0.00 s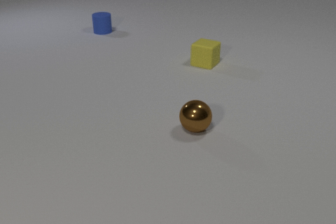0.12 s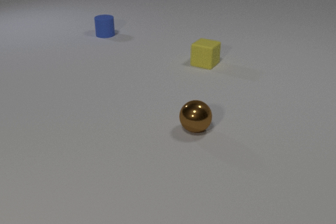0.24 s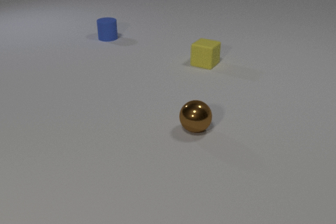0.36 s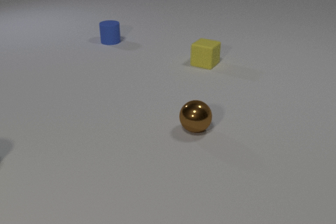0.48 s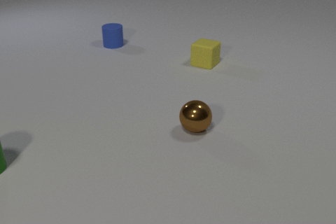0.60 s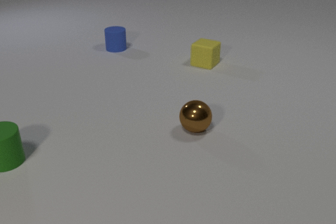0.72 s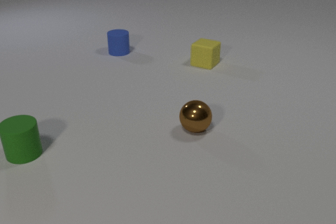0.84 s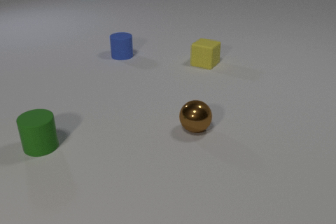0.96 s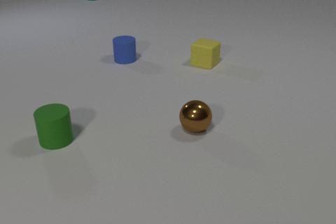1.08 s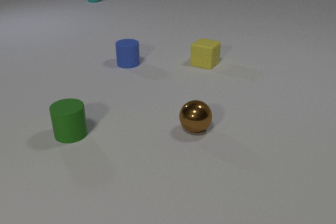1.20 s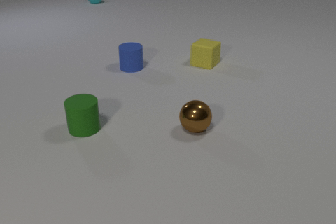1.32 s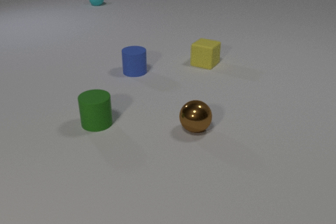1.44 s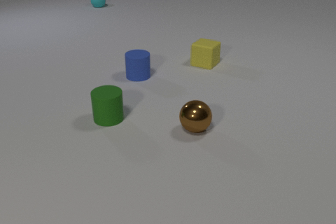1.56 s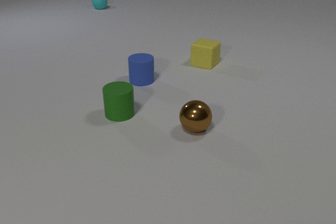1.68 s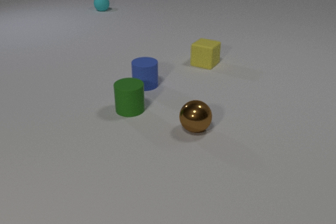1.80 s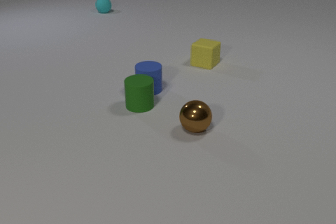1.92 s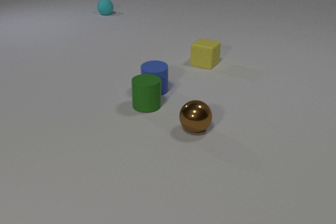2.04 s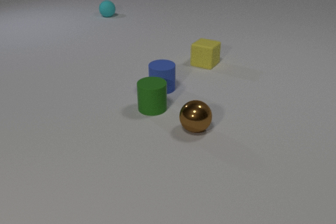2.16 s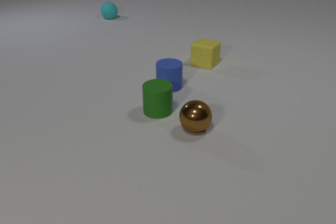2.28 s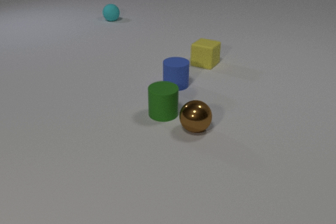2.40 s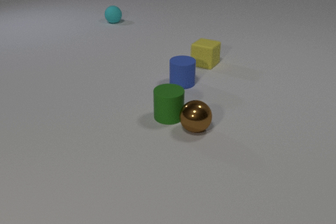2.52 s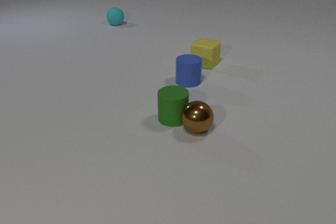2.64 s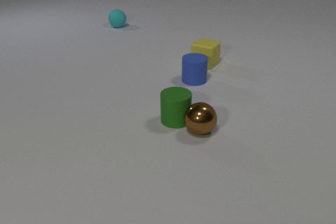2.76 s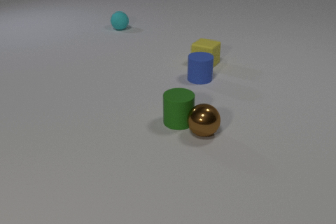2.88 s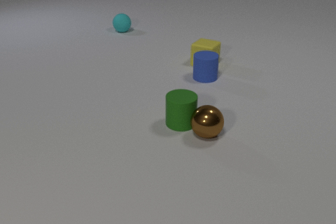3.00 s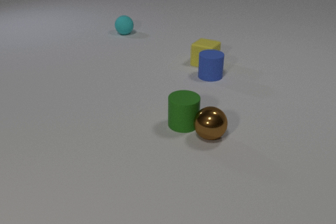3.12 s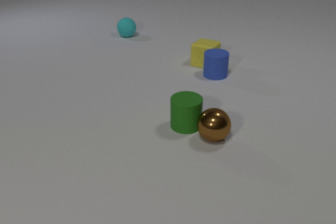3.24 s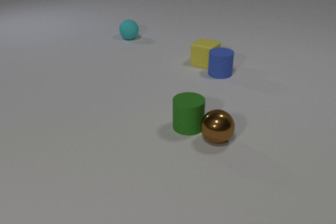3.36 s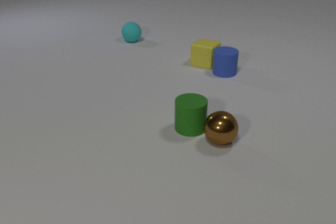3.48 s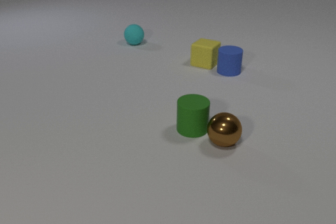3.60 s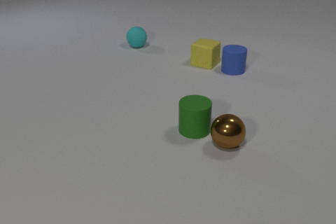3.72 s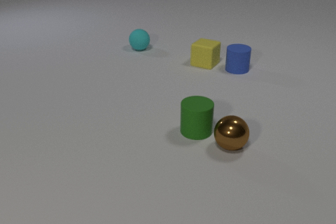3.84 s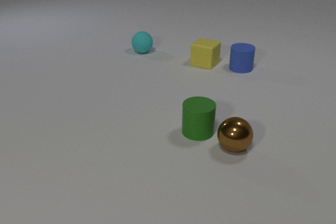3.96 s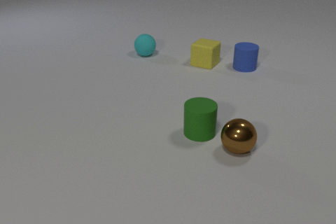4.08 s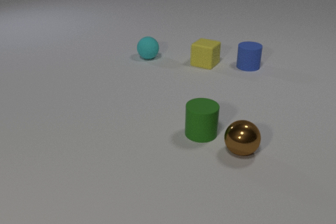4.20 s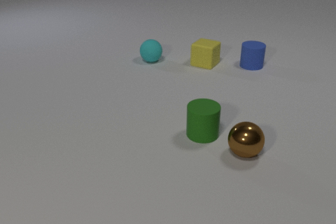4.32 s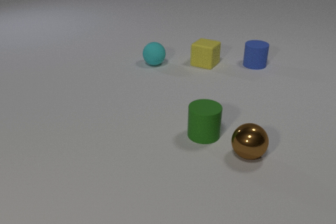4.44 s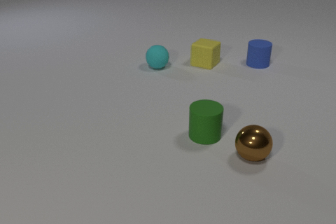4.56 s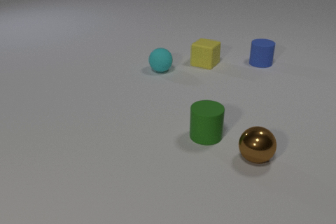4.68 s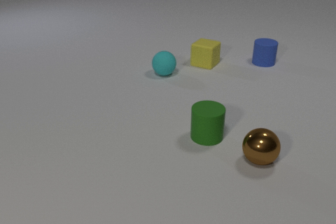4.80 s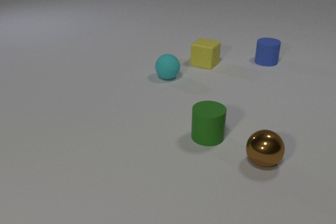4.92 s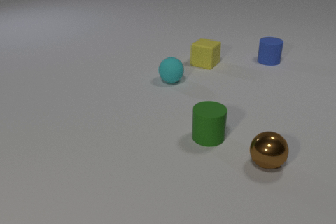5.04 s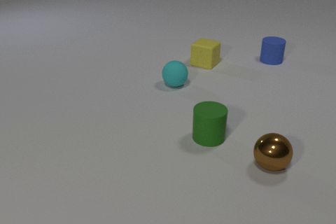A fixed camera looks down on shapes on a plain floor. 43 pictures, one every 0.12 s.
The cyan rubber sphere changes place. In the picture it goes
toward the camera.
The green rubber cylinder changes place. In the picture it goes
to the right.
0.00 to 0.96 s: The green rubber cylinder comes in at the left edge, slides to the right. The blue rubber cylinder slides toward the camera. The cyan rubber sphere comes in at the top edge, rolls toward the camera.
0.96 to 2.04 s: The green rubber cylinder slides to the right and away from the camera. The blue rubber cylinder slides toward the camera and to the right. The cyan rubber sphere rolls toward the camera. The green rubber cylinder and the blue rubber cylinder collide.
2.04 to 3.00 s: The green rubber cylinder slides to the right and toward the camera. The blue rubber cylinder slides to the right and away from the camera. The brown metal sphere rolls to the right and toward the camera. The cyan rubber sphere rolls toward the camera. The green rubber cylinder and the brown metal sphere collide.
3.00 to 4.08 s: The green rubber cylinder slides to the right and toward the camera. The blue rubber cylinder slides to the right and away from the camera. The brown metal sphere rolls to the right and toward the camera. The cyan rubber sphere rolls toward the camera.
4.08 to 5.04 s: The green rubber cylinder slides to the right. The blue rubber cylinder slides to the right and away from the camera. The brown metal sphere rolls to the right and toward the camera. The cyan rubber sphere rolls toward the camera.
How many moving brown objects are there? 1.
How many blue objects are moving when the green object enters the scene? 1.
How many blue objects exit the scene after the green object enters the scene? 0.
